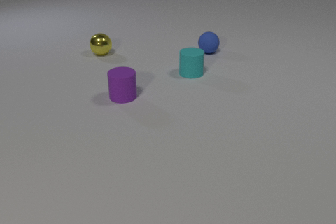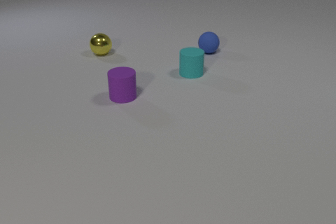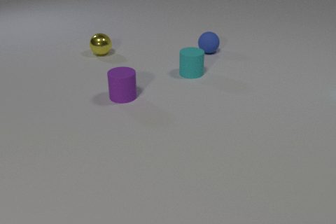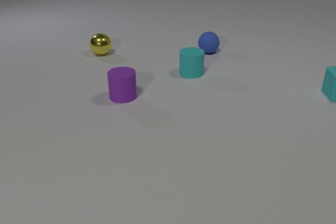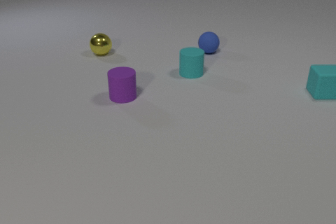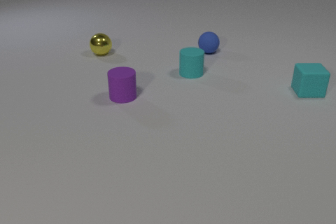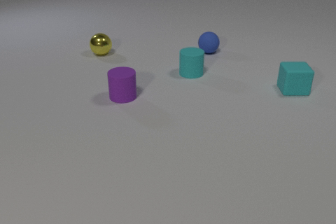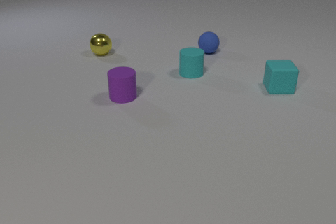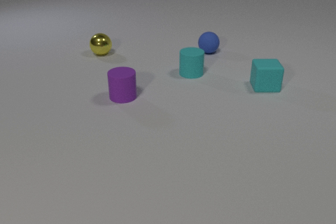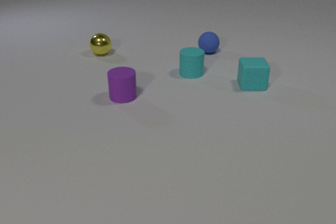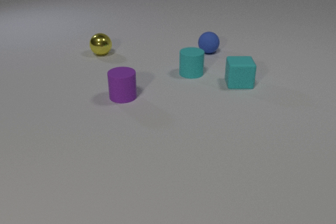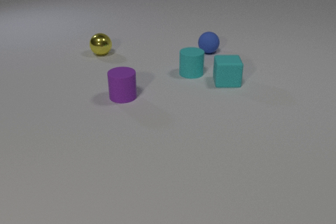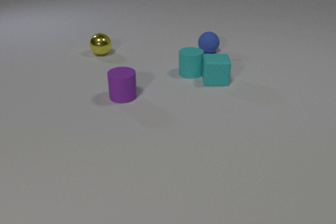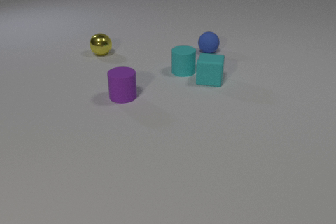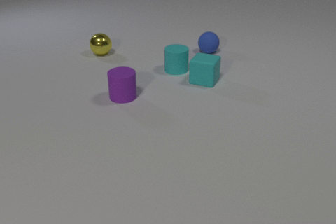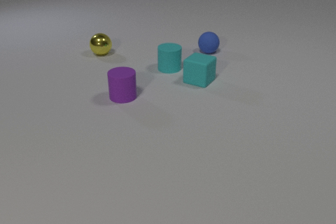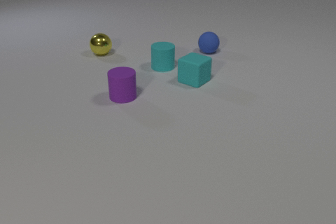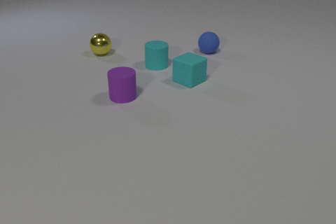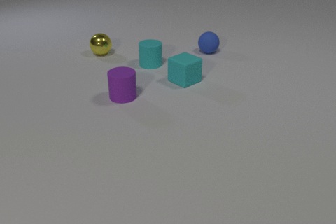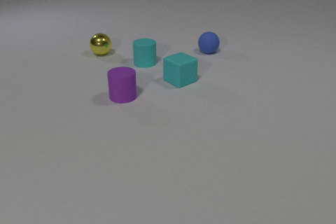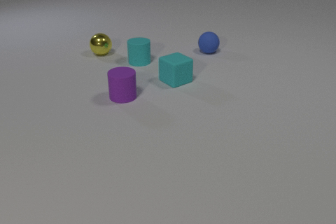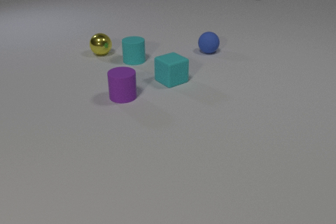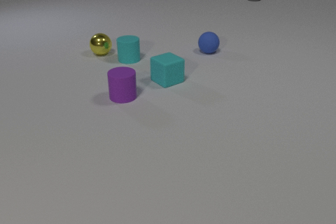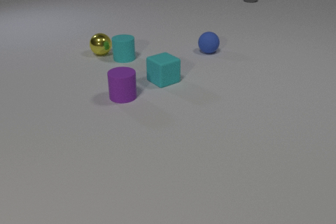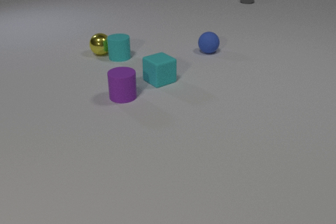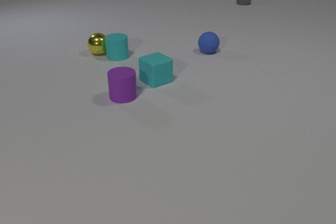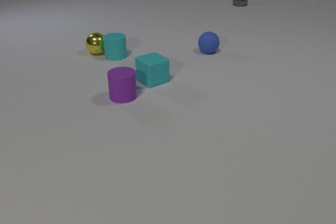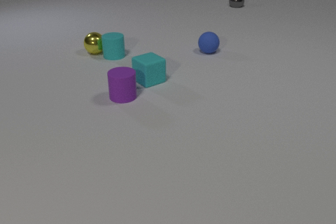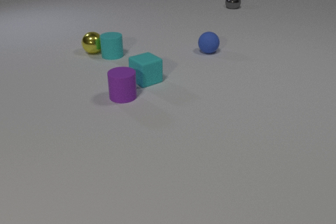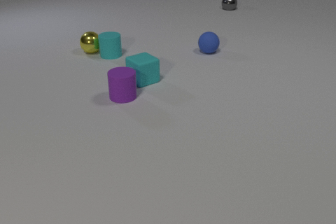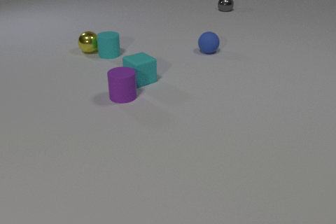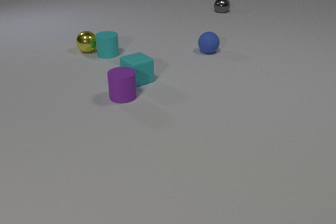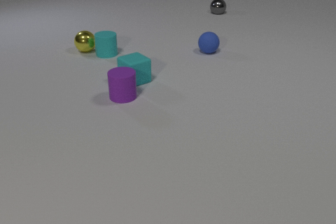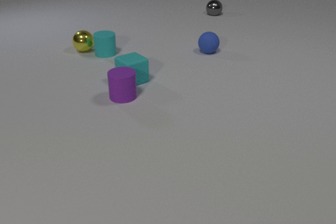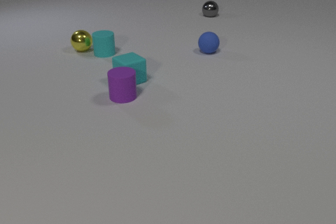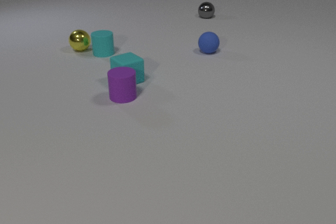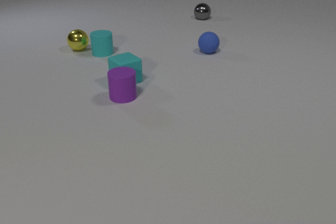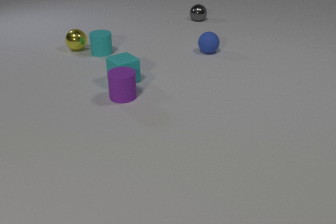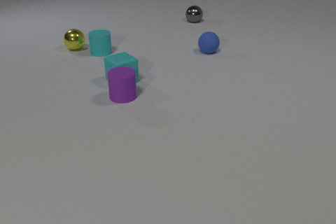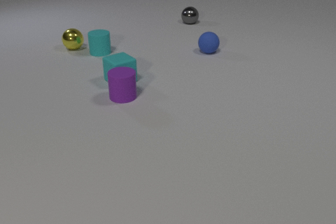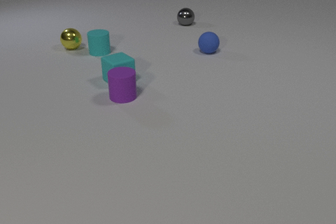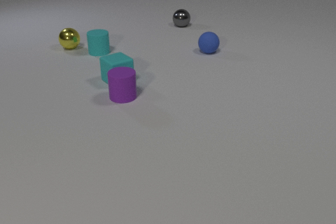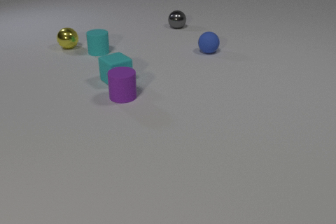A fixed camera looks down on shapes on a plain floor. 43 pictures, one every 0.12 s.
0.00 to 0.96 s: The cyan rubber cube comes in at the right edge, slides to the left.
0.96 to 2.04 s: The cyan rubber cube slides to the left, spins so that its near face slides to the left, clockwise seen from above. The cyan rubber cylinder slides to the left and away from the camera. The cyan rubber cube and the cyan rubber cylinder collide.
2.04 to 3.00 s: The cyan rubber cube slides to the left. The cyan rubber cylinder slides to the left and away from the camera. The gray metal sphere comes in at the top edge, rolls toward the camera and to the left. The cyan rubber cylinder and the yellow metal sphere collide.
3.00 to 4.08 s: The cyan rubber cube slides to the left. The cyan rubber cylinder slides to the left and away from the camera. The yellow metal sphere rolls to the left and away from the camera. The gray metal sphere rolls toward the camera and to the left.
4.08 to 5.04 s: The cyan rubber cube slides to the left. The cyan rubber cylinder slides to the left and away from the camera. The yellow metal sphere rolls to the left and away from the camera. The gray metal sphere rolls toward the camera and to the left.
What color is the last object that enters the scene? gray.
What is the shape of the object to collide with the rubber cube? cylinder.
What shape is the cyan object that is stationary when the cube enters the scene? cylinder.
